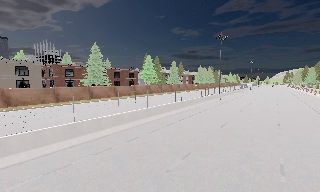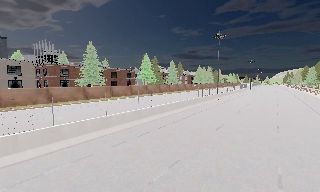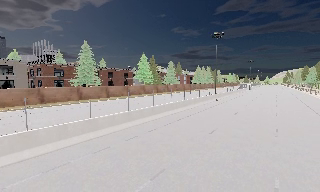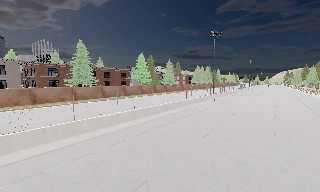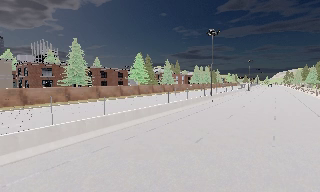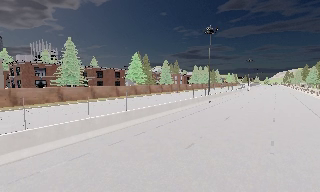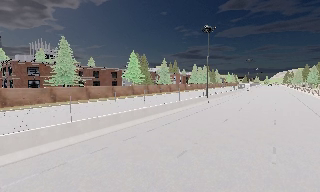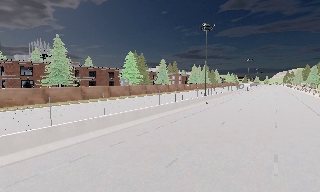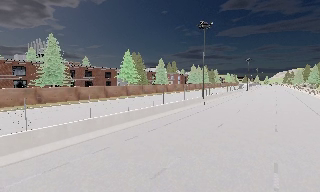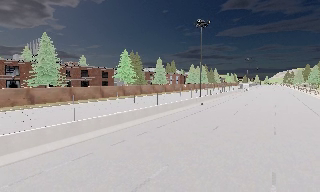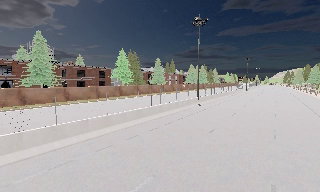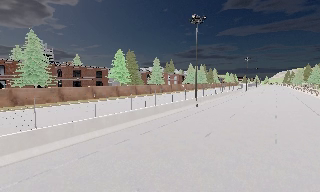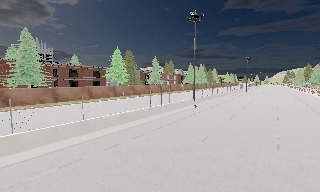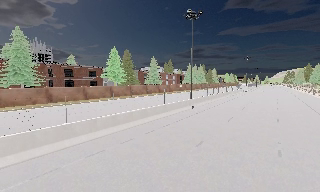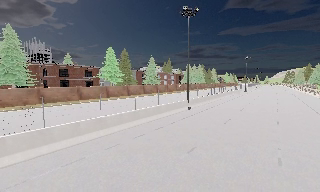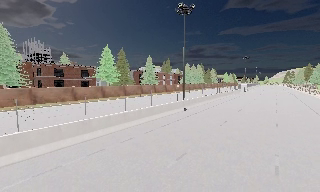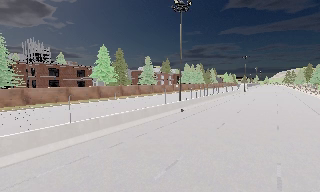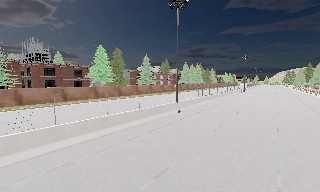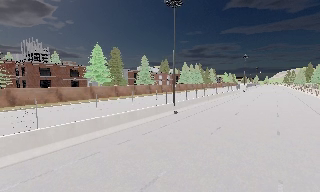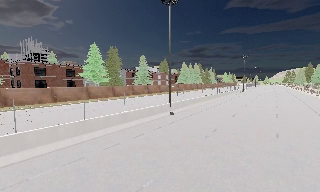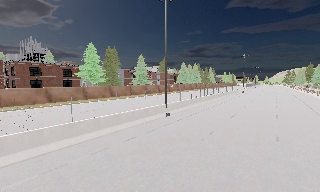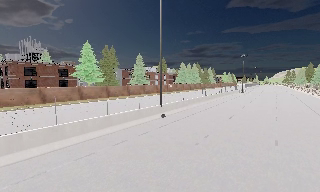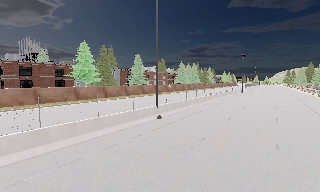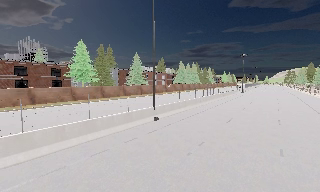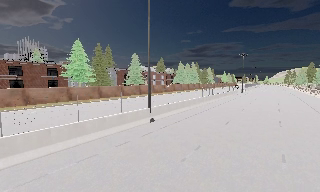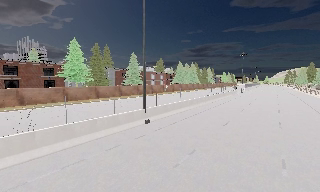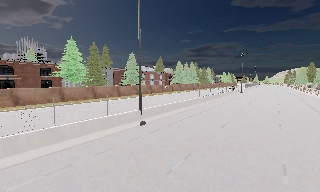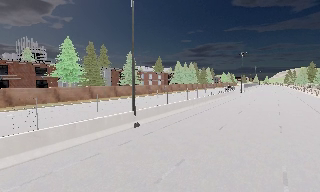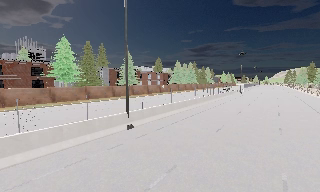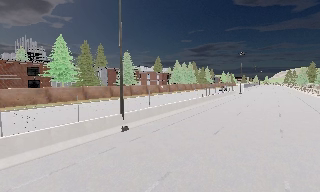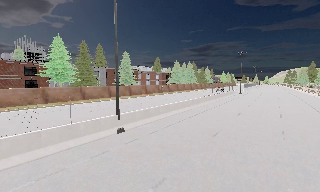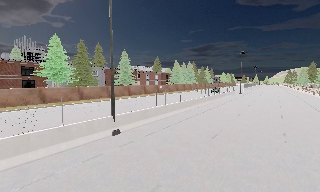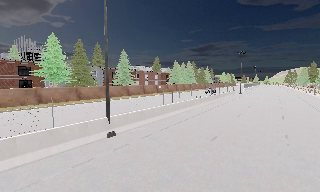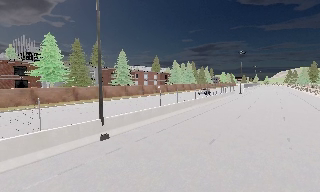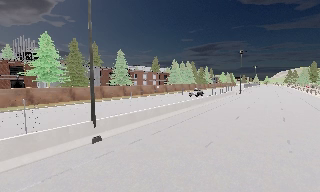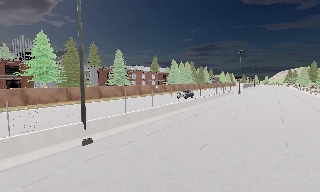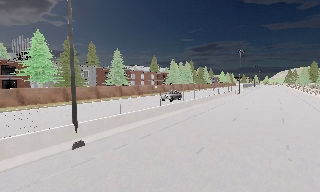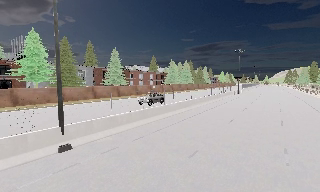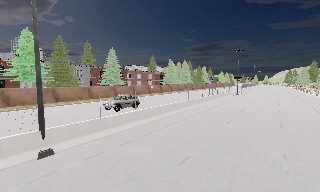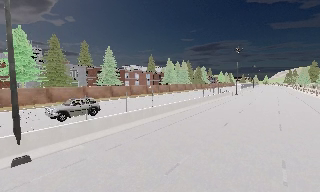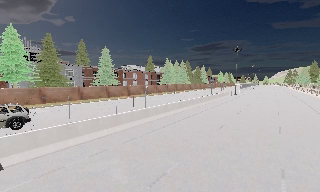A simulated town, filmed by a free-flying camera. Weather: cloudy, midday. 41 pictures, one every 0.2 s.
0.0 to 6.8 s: The camera travels forward and to its right, about 25 m, so what stands in front looms larger. It loses speed.
6.8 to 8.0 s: The camera travels forward and to its right, about 4 m, so what stands in front looms larger. It gains speed.
The film runs forward here.
